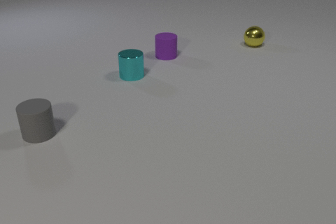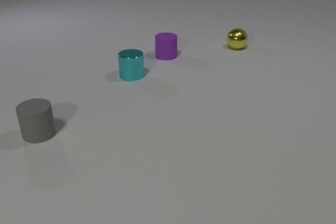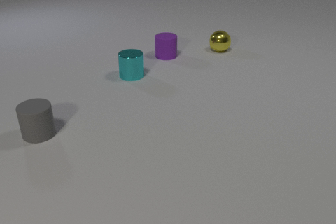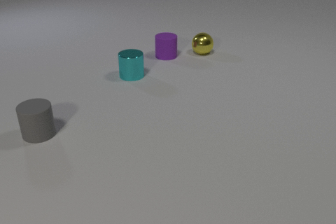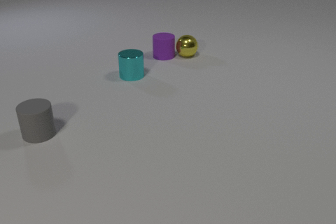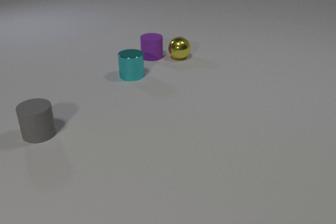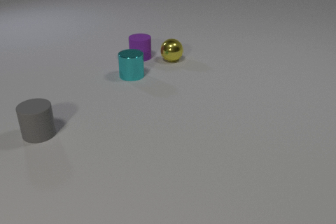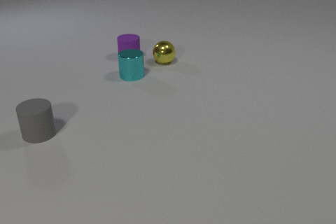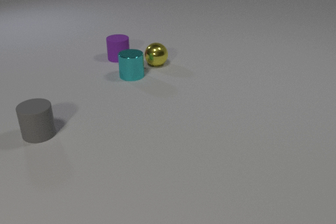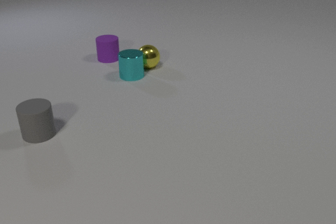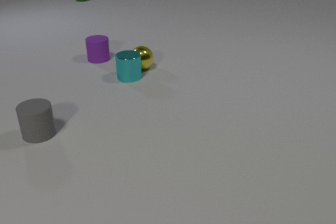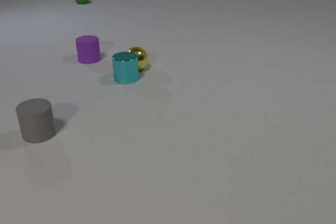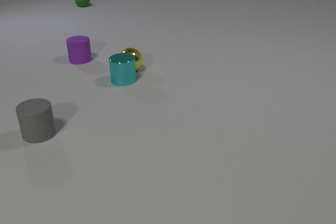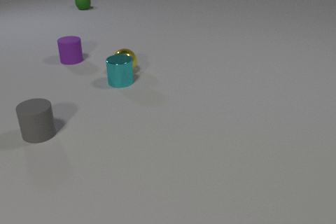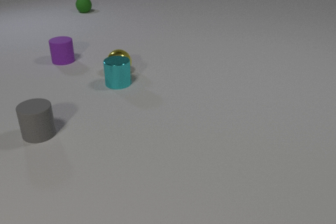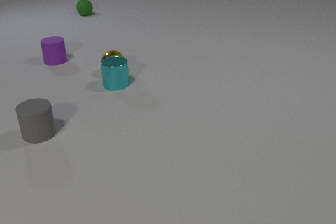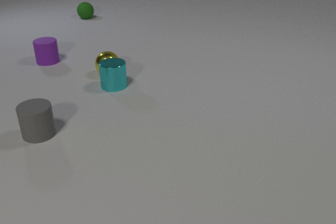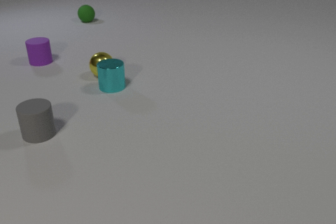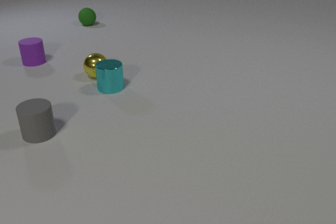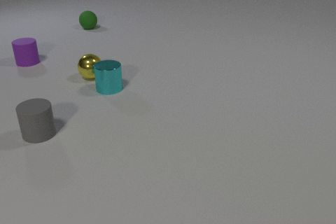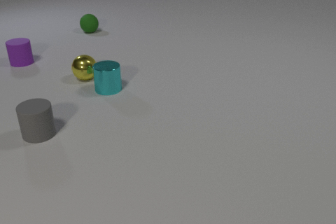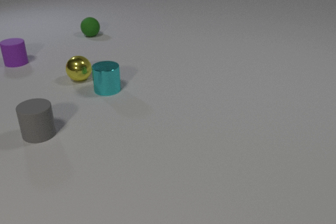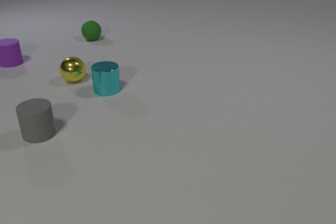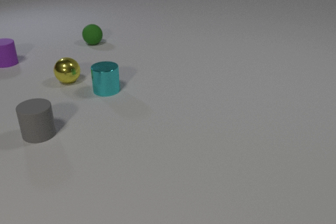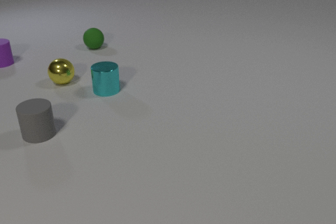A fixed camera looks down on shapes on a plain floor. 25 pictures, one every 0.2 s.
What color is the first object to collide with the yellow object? purple.
How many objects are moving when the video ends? 3.
How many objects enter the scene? 1.
0.0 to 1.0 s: The yellow metal sphere rolls to the left and toward the camera. The purple rubber cylinder slides to the left. The yellow metal sphere and the purple rubber cylinder collide.
1.0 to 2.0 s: The yellow metal sphere rolls to the left and toward the camera. The purple rubber cylinder slides to the left. The green rubber sphere comes in at the top edge, rolls toward the camera. The yellow metal sphere and the cyan metal cylinder collide.
2.0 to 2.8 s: The yellow metal sphere rolls to the left. The purple rubber cylinder slides to the left. The cyan metal cylinder slides toward the camera and to the left. The green rubber sphere rolls toward the camera.
2.8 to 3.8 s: The yellow metal sphere rolls to the left. The purple rubber cylinder slides to the left. The cyan metal cylinder slides toward the camera and to the left. The green rubber sphere rolls toward the camera.
3.8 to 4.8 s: The yellow metal sphere rolls to the left. The purple rubber cylinder slides to the left. The green rubber sphere rolls toward the camera.
